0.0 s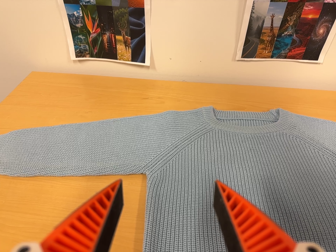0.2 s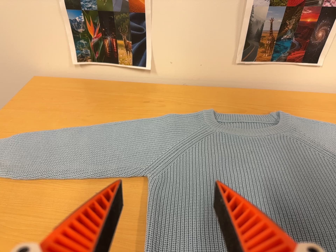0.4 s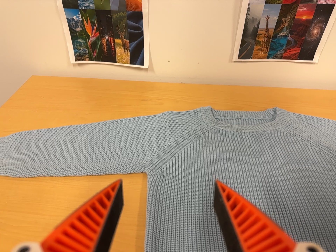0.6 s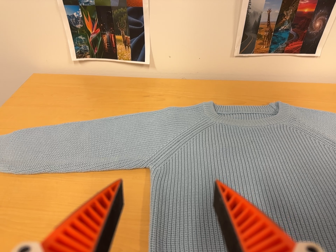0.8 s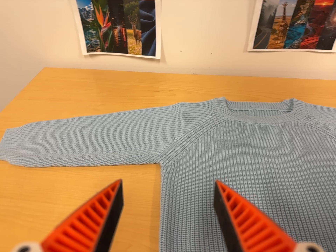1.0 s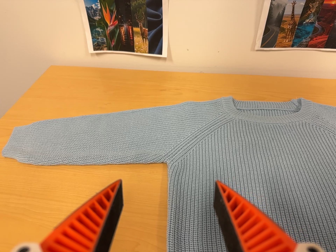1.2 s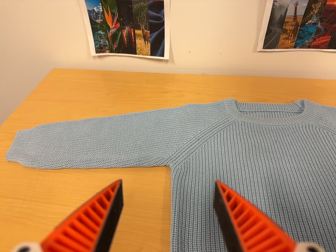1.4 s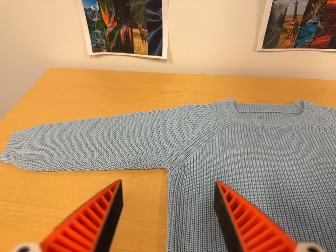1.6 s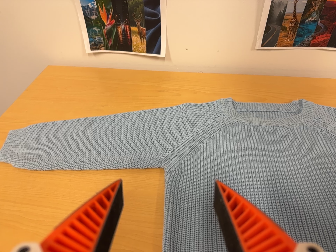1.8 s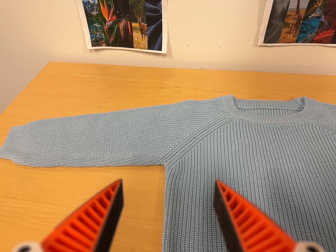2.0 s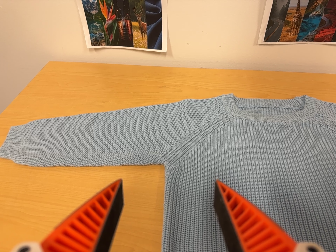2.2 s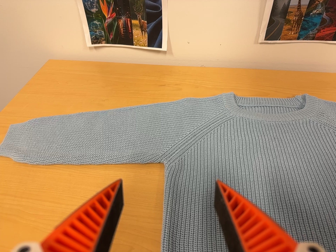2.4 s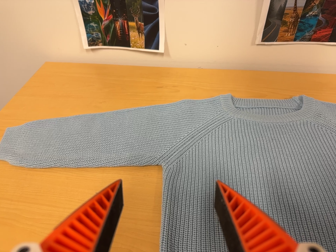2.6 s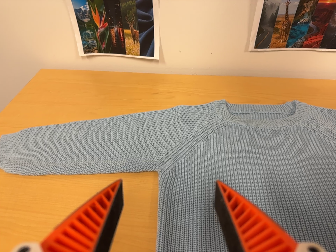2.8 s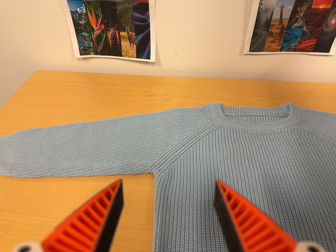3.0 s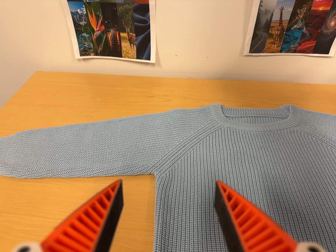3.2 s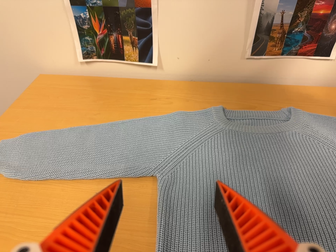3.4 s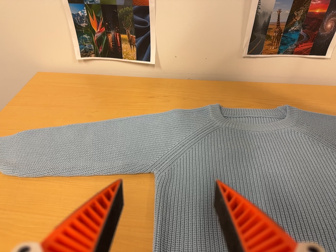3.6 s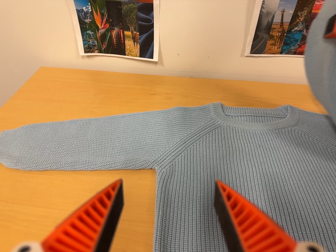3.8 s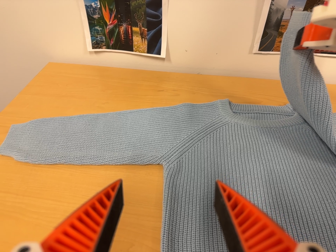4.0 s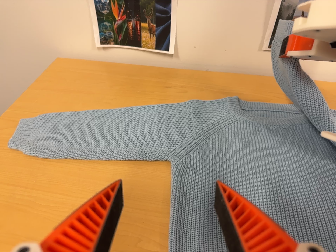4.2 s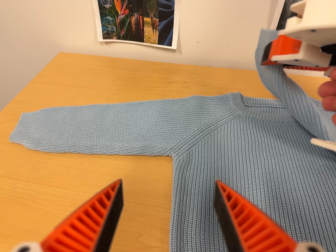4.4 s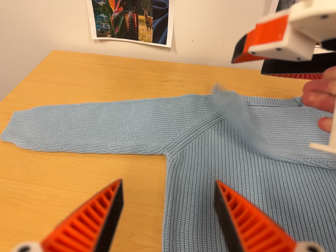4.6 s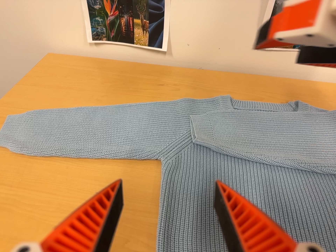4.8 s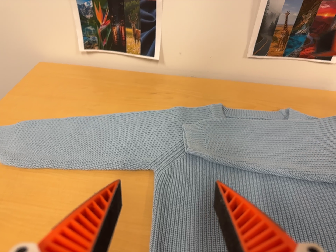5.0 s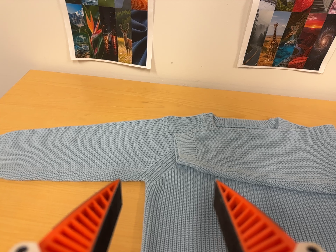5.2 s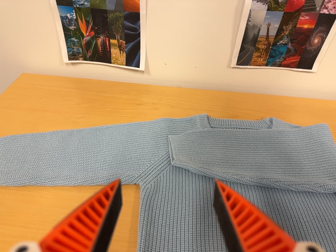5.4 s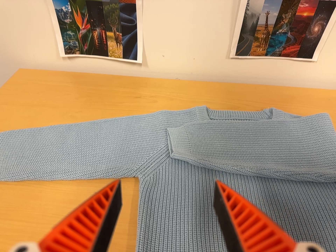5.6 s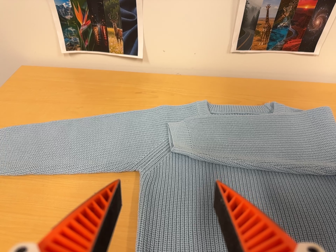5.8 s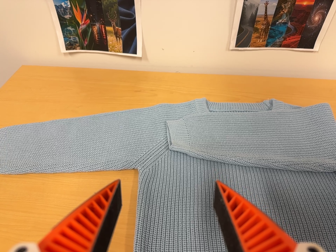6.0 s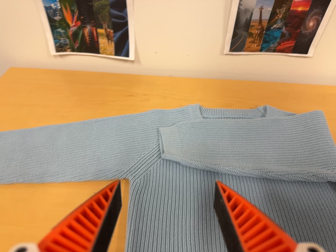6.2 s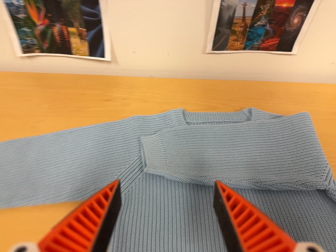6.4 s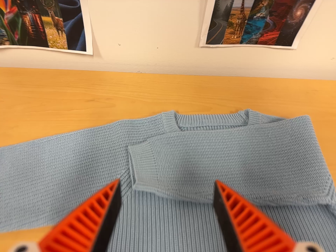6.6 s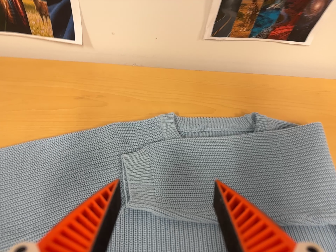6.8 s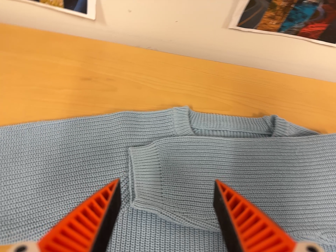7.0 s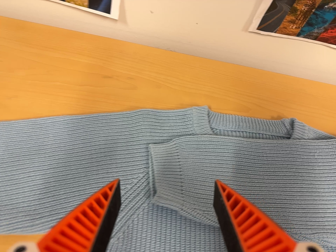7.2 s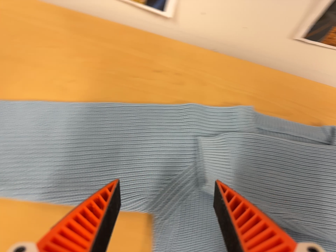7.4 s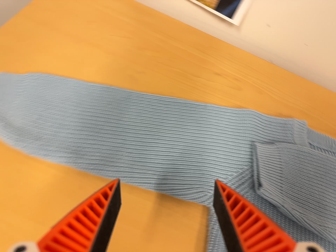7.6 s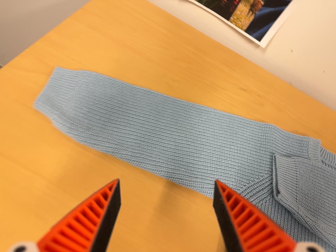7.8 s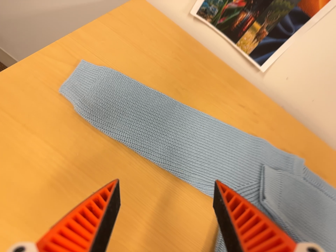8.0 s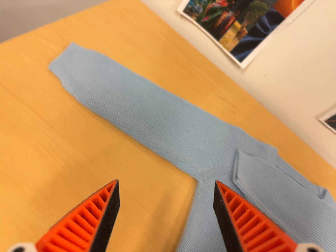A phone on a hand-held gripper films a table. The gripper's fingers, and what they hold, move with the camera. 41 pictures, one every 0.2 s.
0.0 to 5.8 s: The camera shifts only a little, or ends up much as it began.
5.8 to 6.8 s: The camera swings to its right by about 10 degrees, and the scene slides to the left. It travels forward and toward the top of its view, about 24 cm, so what stands in front looms larger. Its aim tips toward the bottom of its view by about 15 degrees.
6.8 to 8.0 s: The camera travels to its left, backward and toward the bottom of its view, about 30 cm, so close, fixed things drift to the right. Its aim tips toward the top of its view by about 10 degrees. It rolls about its line of sight by about 30 degrees, and the scene rotates clockwise.
The film runs forward here.
